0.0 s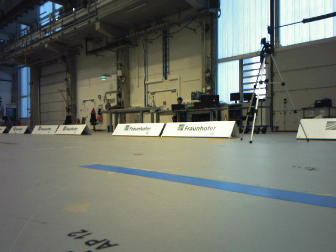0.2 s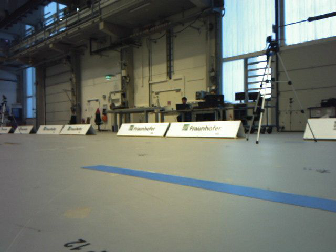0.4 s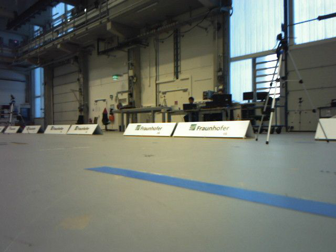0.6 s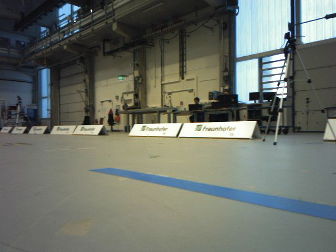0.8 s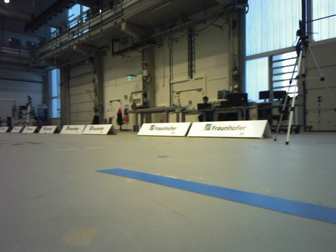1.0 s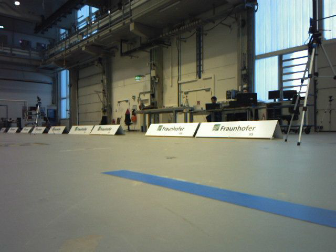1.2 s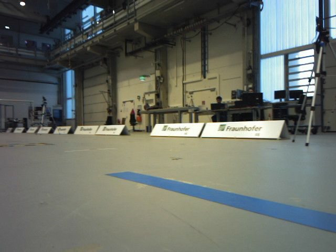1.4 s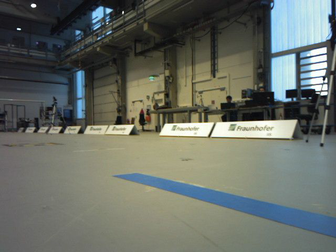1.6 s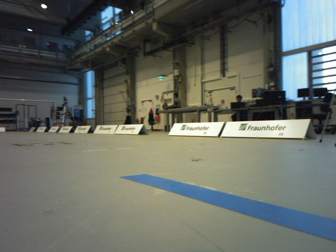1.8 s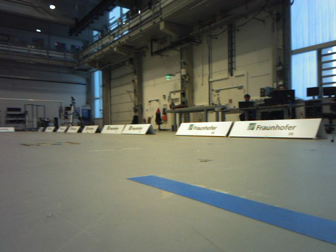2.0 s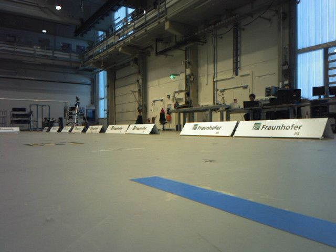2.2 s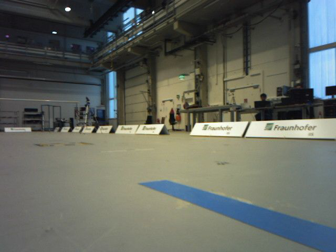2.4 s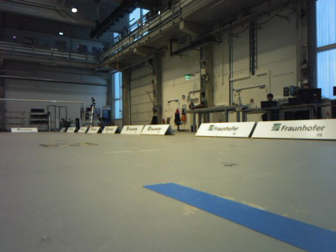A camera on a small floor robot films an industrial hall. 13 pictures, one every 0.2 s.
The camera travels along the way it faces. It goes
forward.
0.0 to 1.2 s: The camera pans to its left, which is counterclockwise from overhead, by about 15 degrees. It travels forward, about 0.2 m, so what stands in front looms larger.
1.2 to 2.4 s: The camera travels forward, about 0.2 m, so what stands in front looms larger.
The film runs forward here.
